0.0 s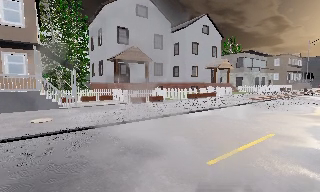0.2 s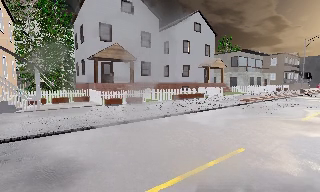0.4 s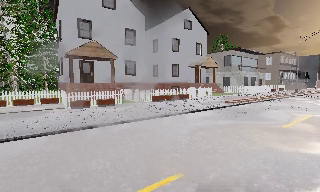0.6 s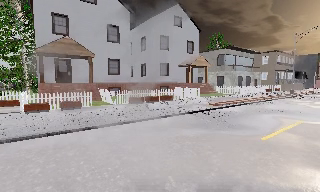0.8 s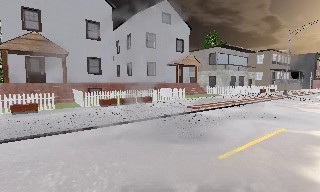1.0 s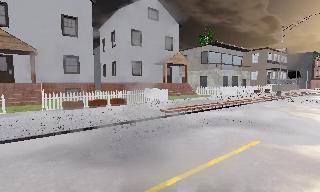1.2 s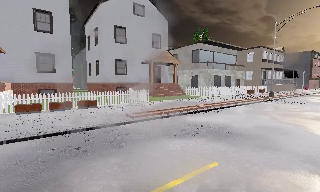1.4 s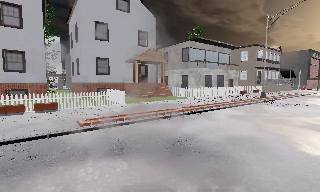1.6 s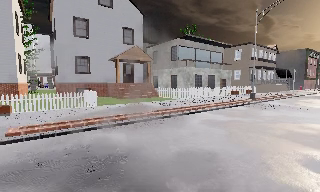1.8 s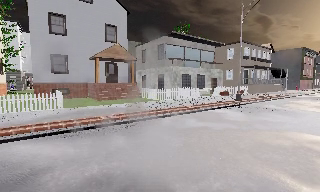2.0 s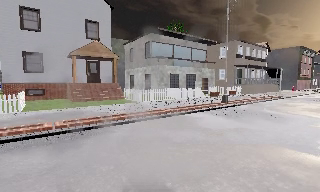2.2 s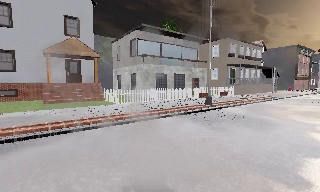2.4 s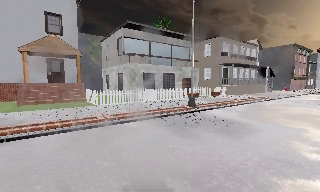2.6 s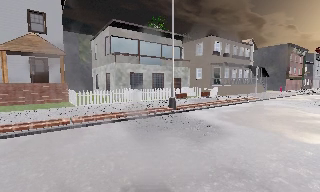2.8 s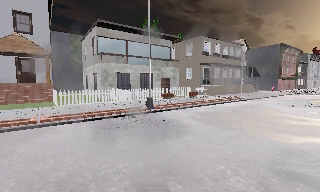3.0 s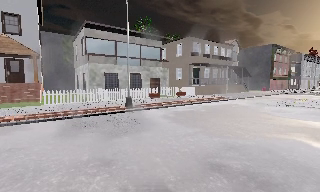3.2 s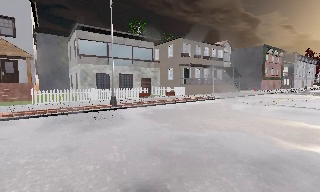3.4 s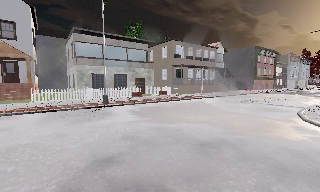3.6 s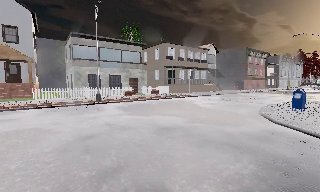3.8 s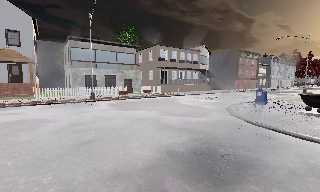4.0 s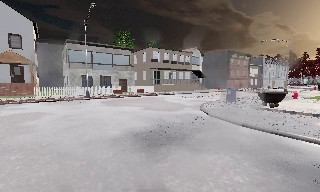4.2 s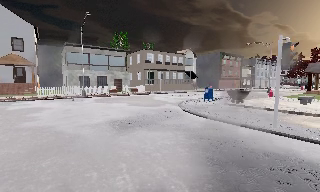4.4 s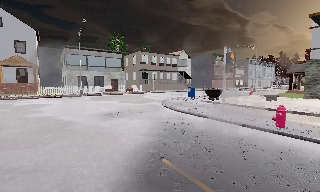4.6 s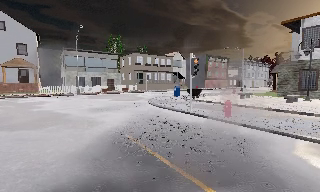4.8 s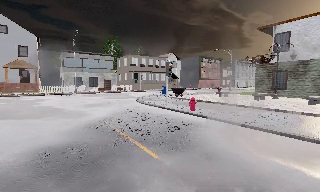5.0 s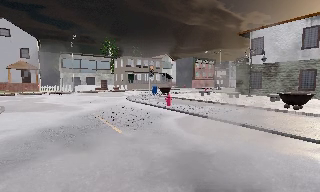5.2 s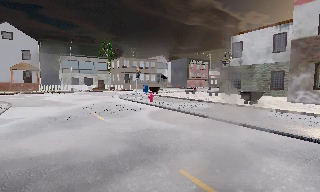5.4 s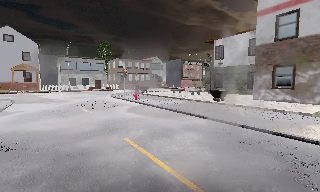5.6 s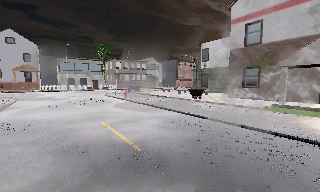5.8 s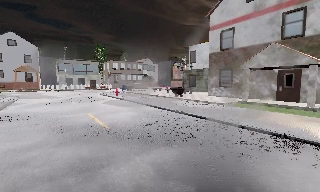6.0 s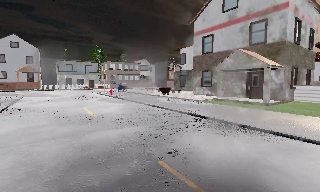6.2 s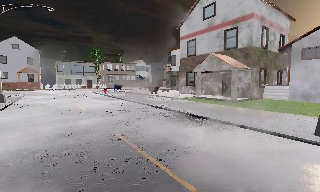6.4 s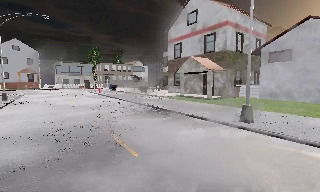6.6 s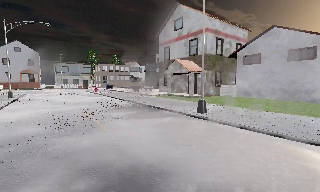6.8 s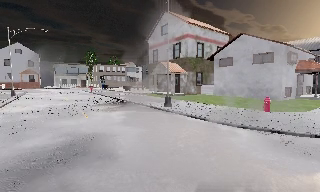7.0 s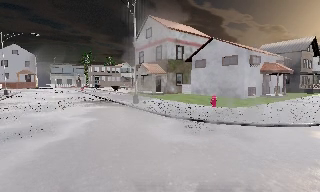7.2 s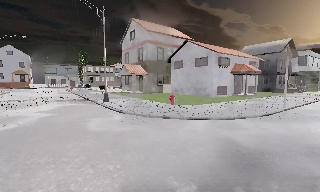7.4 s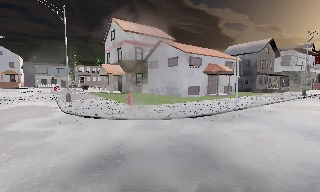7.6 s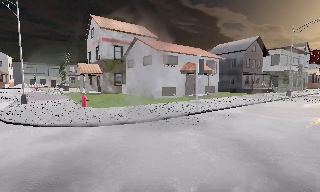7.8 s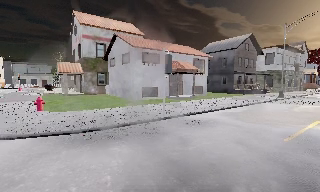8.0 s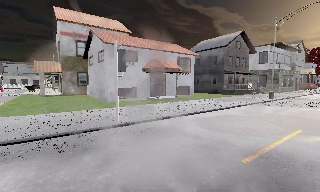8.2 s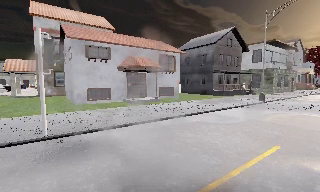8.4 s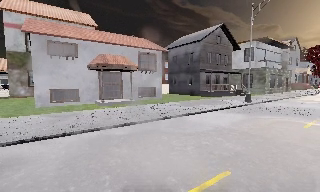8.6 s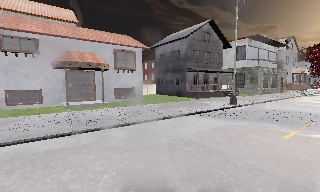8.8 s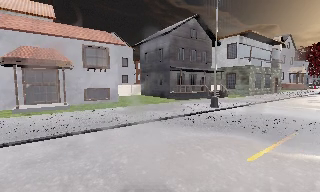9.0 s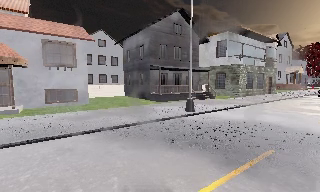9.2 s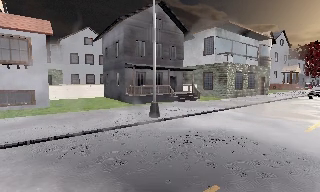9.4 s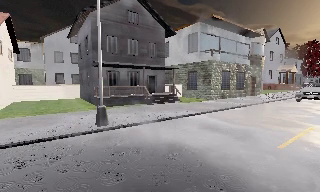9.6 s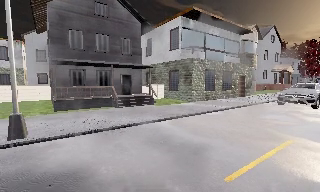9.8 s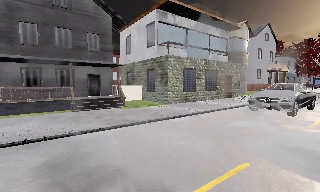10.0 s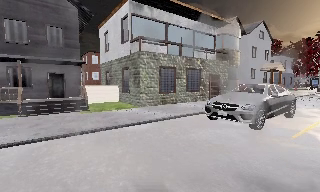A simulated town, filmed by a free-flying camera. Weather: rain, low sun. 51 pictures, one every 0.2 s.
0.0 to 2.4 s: The camera travels to its right and forward, about 25 m, so close, fixed things drift to the left.
2.4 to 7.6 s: The camera travels to its right and backward, about 50 m, so close, fixed things drift to the left. It gains speed.
7.6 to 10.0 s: The camera travels to its right and forward, about 25 m, so close, fixed things drift to the left.
The film runs forward here.
